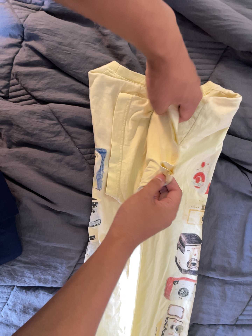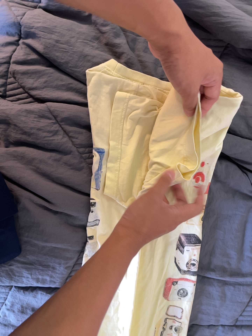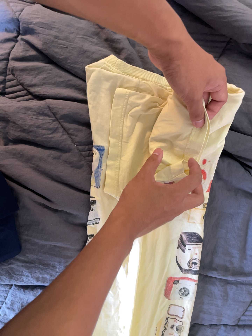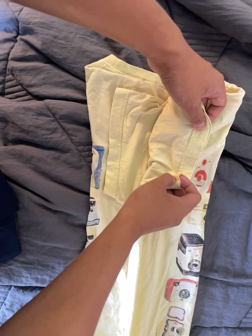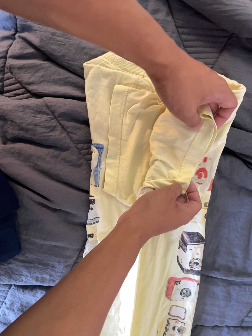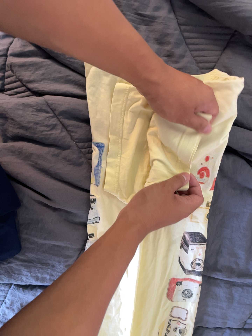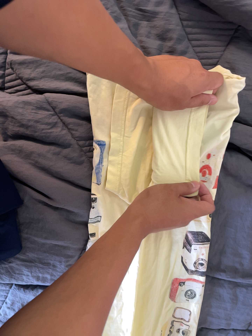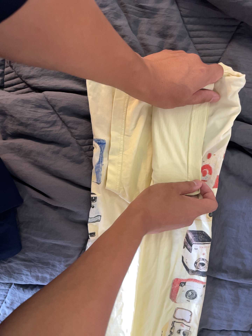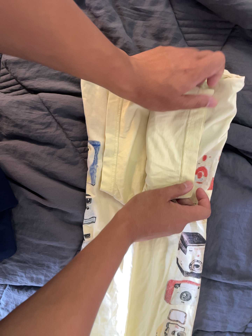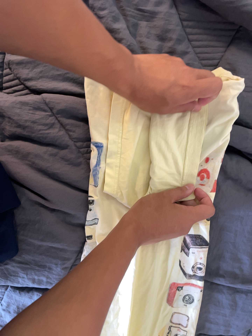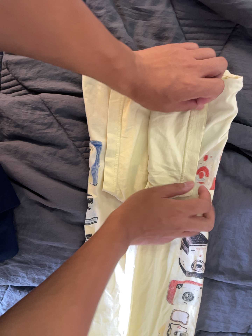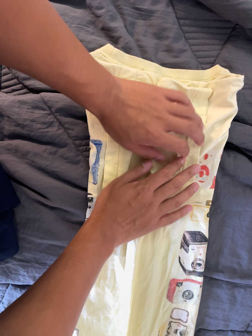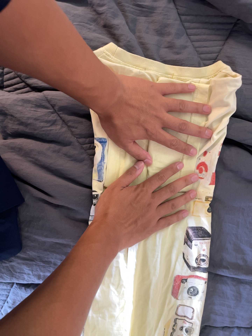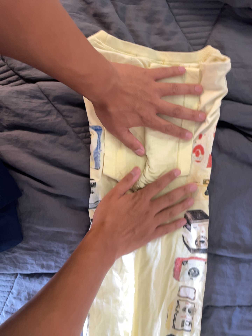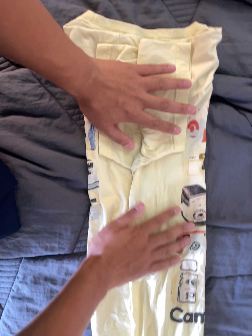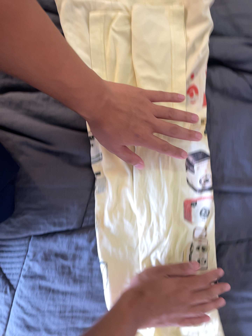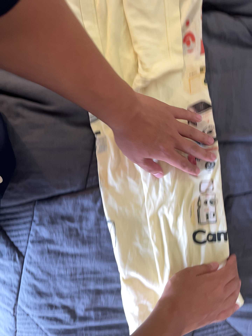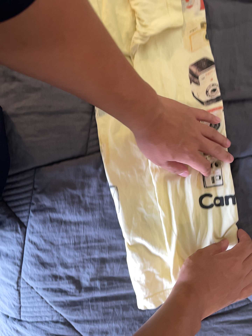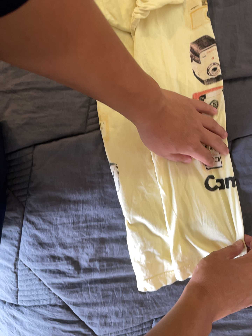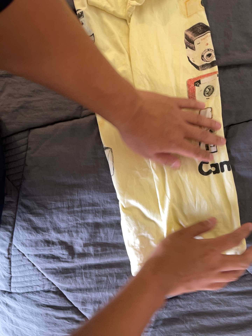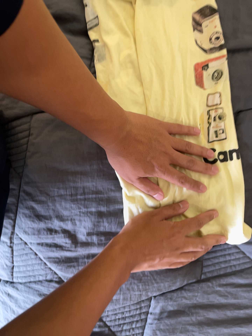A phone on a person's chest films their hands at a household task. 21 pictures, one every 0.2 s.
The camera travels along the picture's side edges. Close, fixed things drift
upward.
0.0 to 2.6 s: The camera shifts only a little, or ends up much as it began.
2.6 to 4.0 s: The camera travels toward the bottom of its view, about 30 cm, so close, fixed things drift upward. It rolls about its line of sight by about 15 degrees, and the scene rotates counterclockwise.
The film runs forward here.
